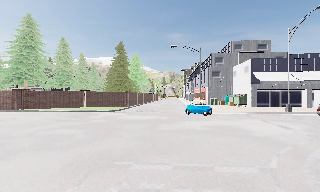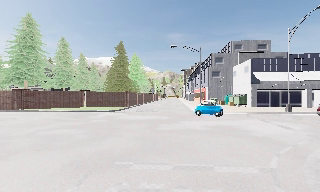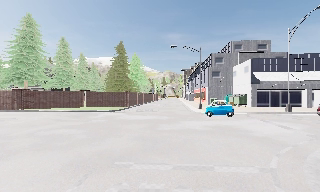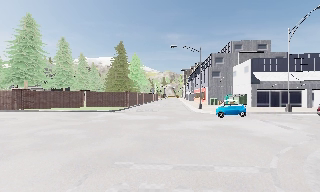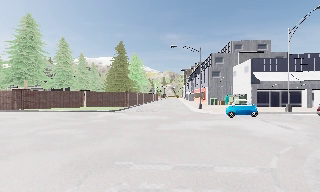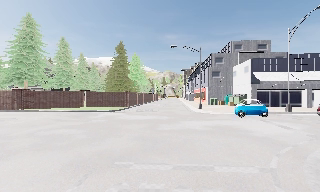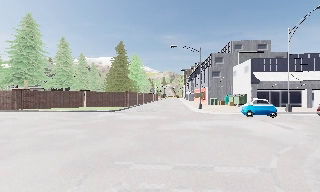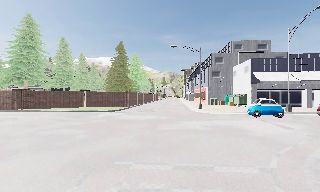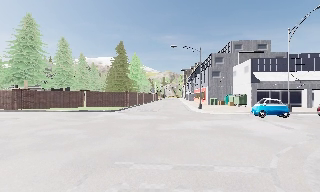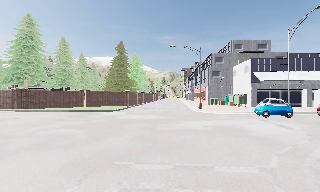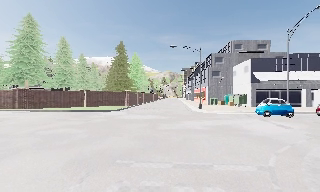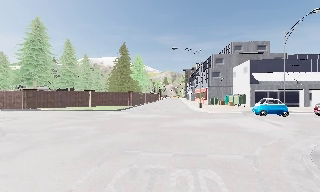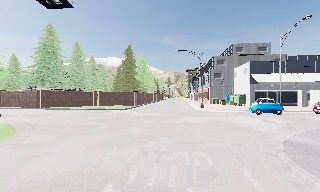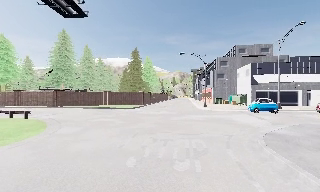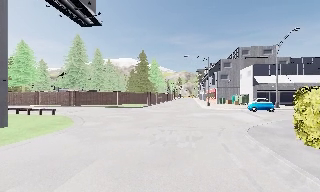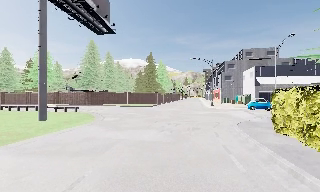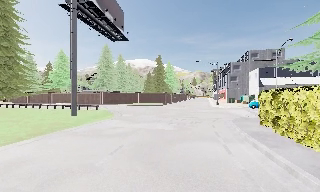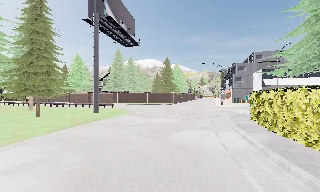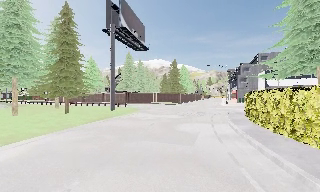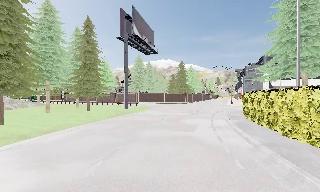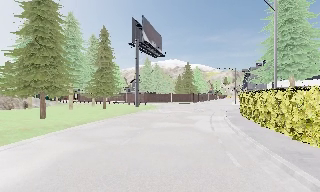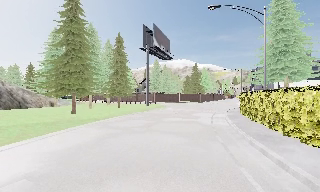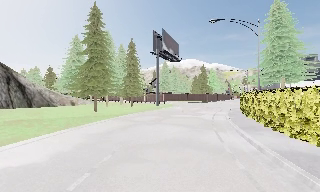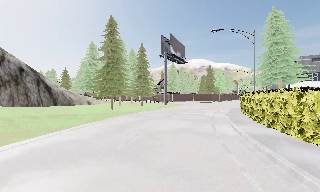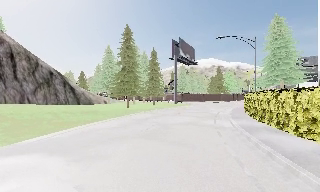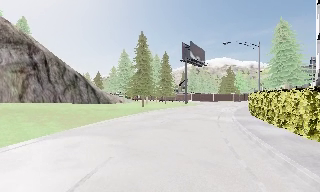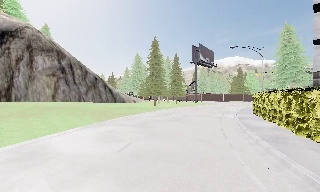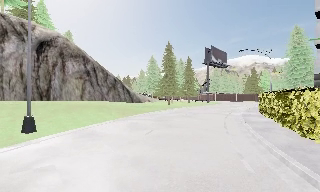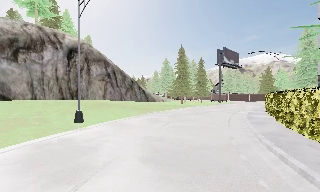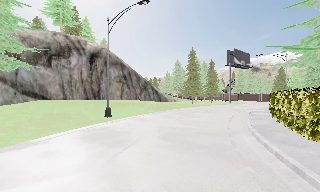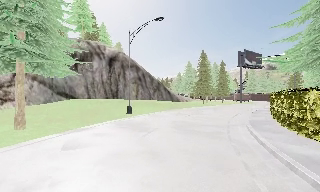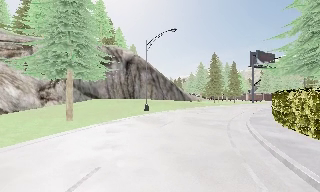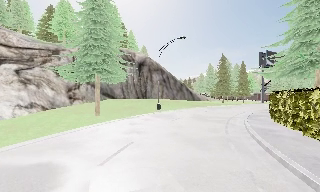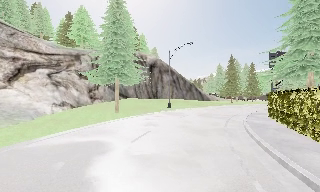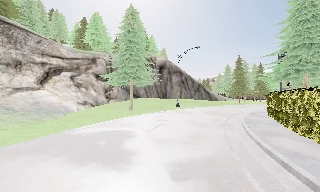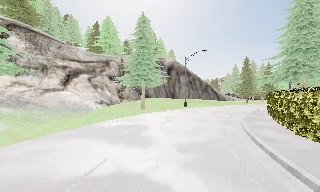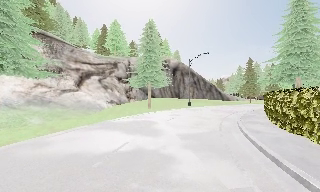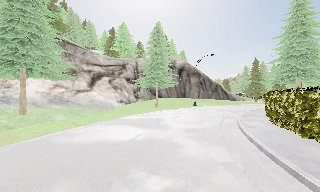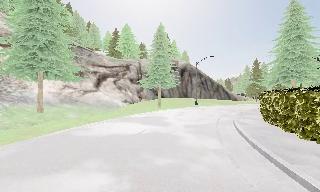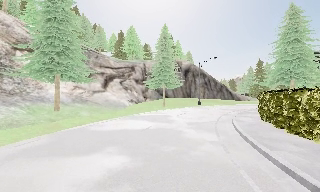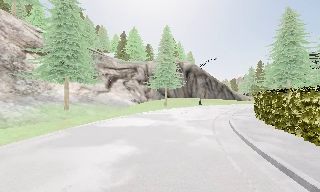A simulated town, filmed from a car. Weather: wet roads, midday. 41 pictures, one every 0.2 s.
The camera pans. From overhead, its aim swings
counterclockwise.
The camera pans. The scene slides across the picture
to the right.
0.0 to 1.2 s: The camera keeps its place and its aim.
1.2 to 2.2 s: The camera travels backward, about 1 m, so what stands in front gets smaller. It gains speed.
2.2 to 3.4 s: The camera pans to its left, which is counterclockwise from overhead, by about 15 degrees. It travels backward, about 11 m, so what stands in front gets smaller. It gains speed.
3.4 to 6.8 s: The camera swings to its left by about 60 degrees, and the scene slides to the right. It travels backward, about 35 m.
6.8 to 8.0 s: The camera travels backward, about 7 m, so what stands in front gets smaller. It loses speed.
The film runs backward here.
